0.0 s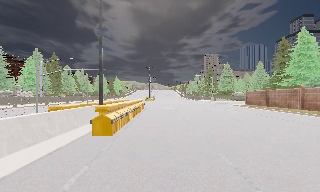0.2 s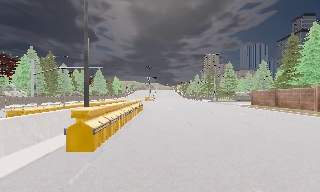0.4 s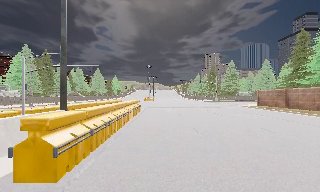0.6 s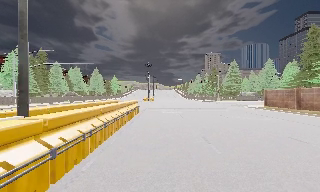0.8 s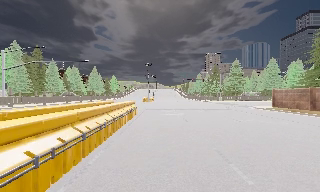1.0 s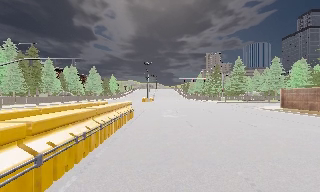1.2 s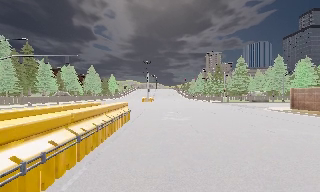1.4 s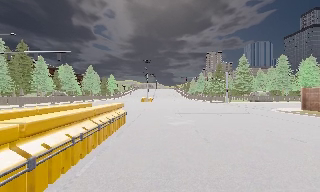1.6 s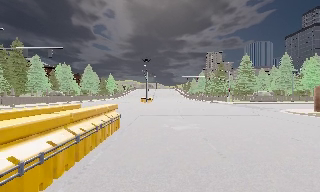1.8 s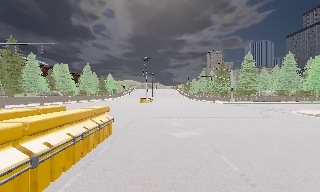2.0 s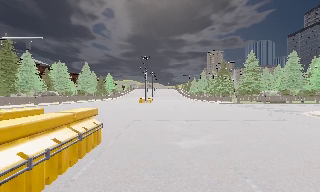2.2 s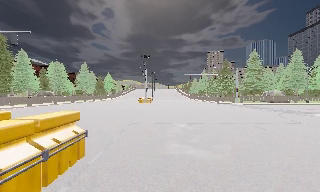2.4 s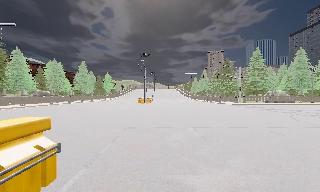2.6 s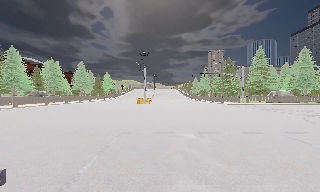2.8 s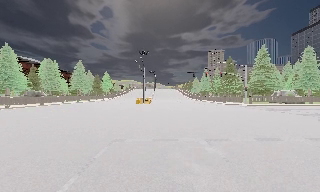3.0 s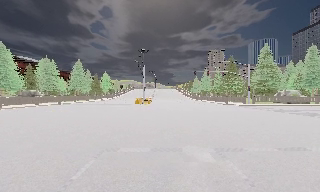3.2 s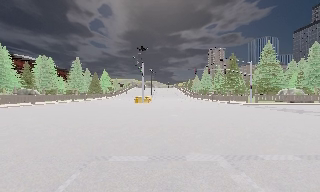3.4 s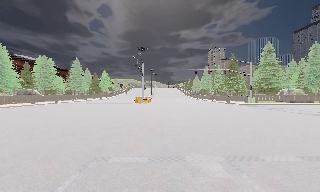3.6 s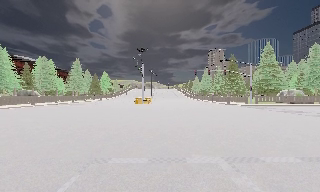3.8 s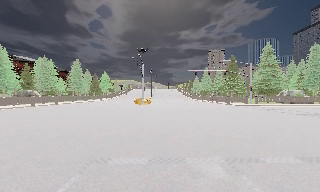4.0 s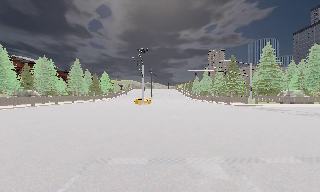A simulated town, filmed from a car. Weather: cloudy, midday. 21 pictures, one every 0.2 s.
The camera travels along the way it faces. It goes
forward.
0.0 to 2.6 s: The camera travels forward, about 19 m, so what stands in front looms larger.
2.6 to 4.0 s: The camera travels forward, about 3 m, so what stands in front looms larger. It loses speed.
The film runs forward here.
